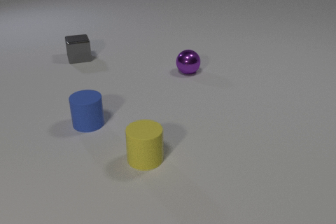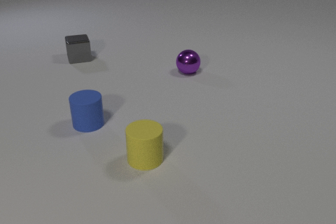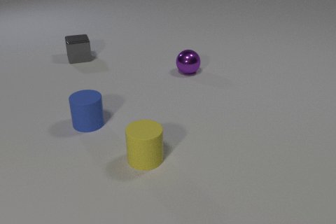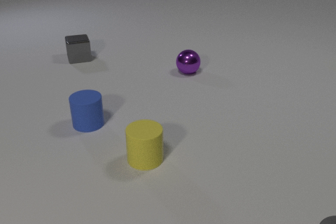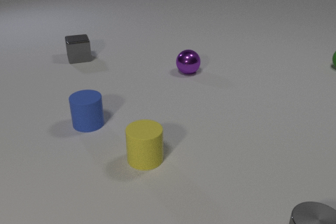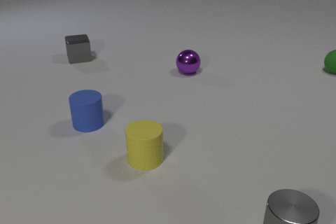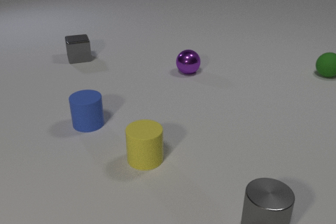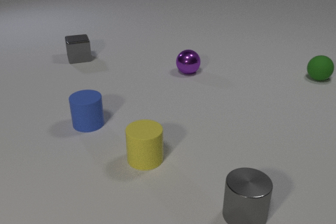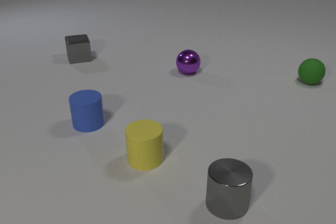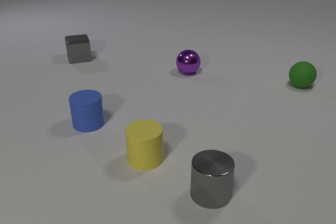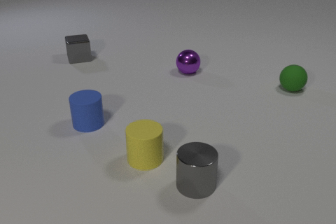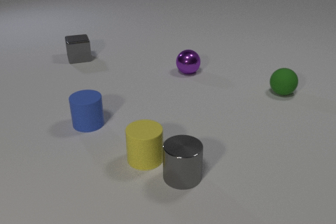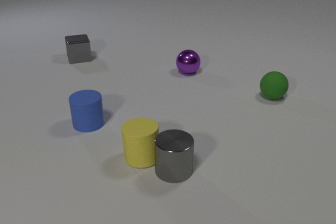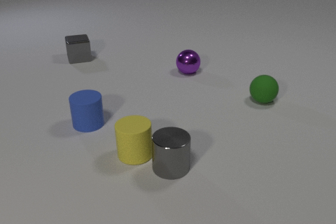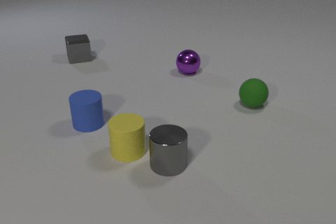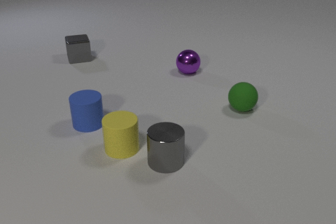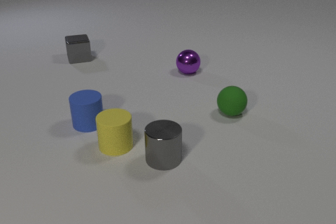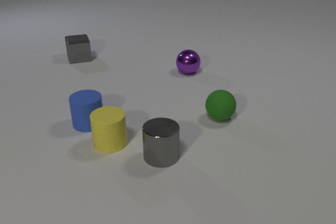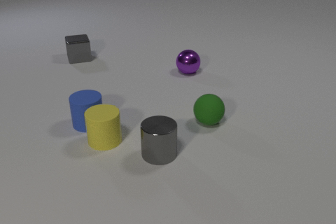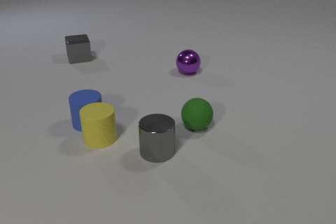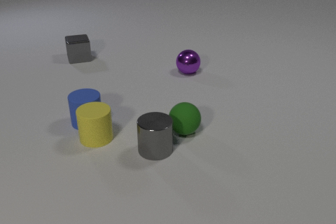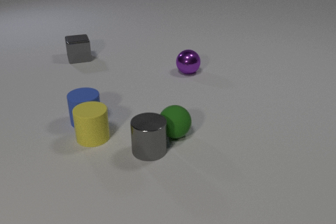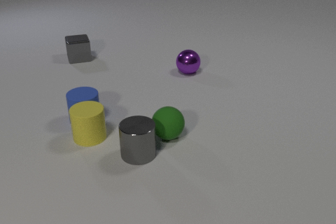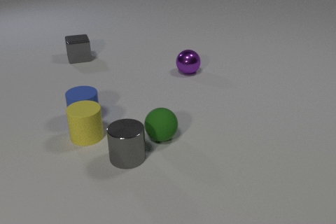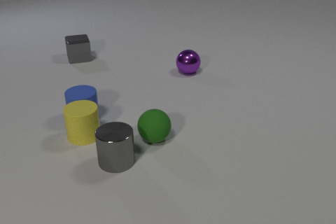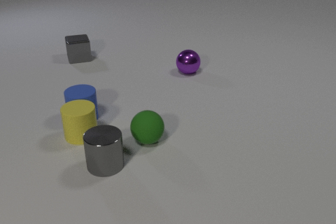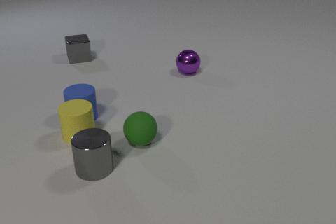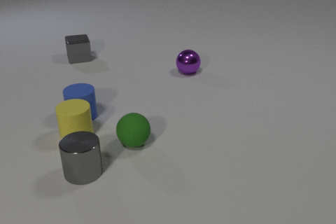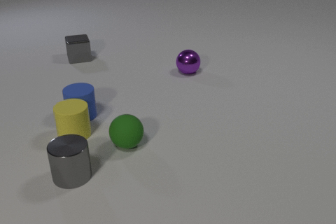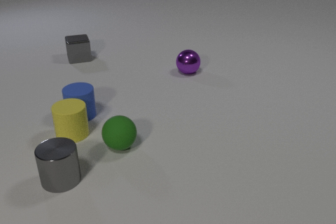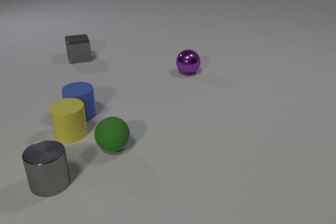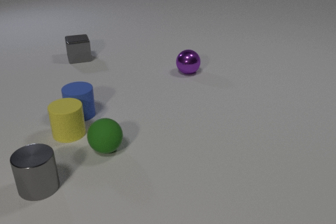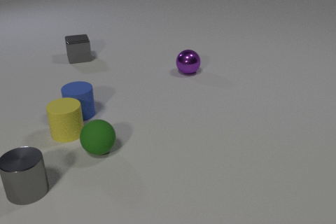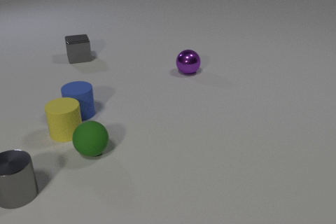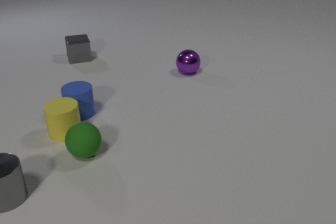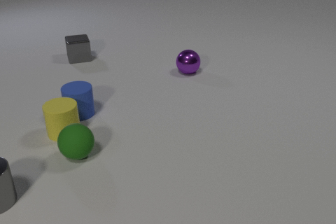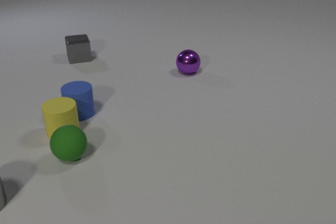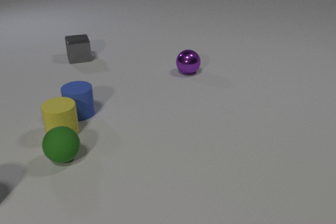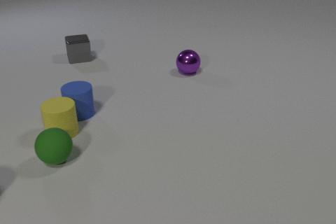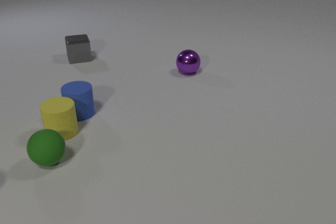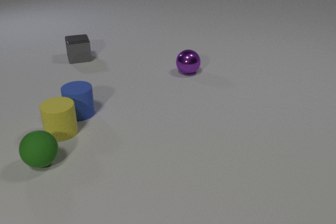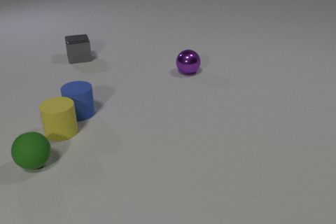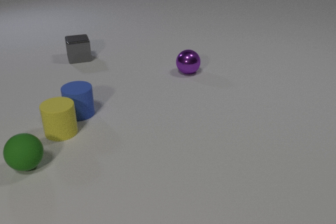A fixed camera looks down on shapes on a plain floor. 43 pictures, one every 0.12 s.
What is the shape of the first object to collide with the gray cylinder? cylinder.
What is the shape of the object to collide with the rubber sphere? cylinder.
How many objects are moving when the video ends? 1.
0.00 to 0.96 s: The gray metal cylinder comes in at the bottom edge, slides to the left and away from the camera. The green rubber sphere comes in at the right edge, rolls toward the camera and to the left.
0.96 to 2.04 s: The gray metal cylinder slides away from the camera and to the left. The yellow rubber cylinder slides to the left and away from the camera. The green rubber sphere rolls toward the camera and to the left. The gray metal cylinder and the yellow rubber cylinder collide.
2.04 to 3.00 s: The gray metal cylinder slides to the left. The yellow rubber cylinder slides to the left and away from the camera. The green rubber sphere rolls to the left and toward the camera. The blue rubber cylinder slides away from the camera. The yellow rubber cylinder and the blue rubber cylinder collide. The gray metal cylinder and the green rubber sphere collide.
3.00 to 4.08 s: The gray metal cylinder slides to the left. The yellow rubber cylinder slides to the left and away from the camera. The green rubber sphere rolls to the left. The blue rubber cylinder slides away from the camera.
4.08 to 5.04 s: The gray metal cylinder slides to the left, leaves at the left edge. The green rubber sphere rolls to the left.
